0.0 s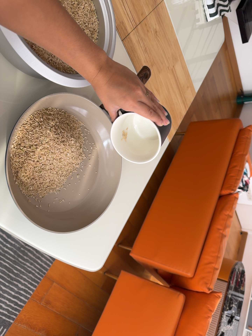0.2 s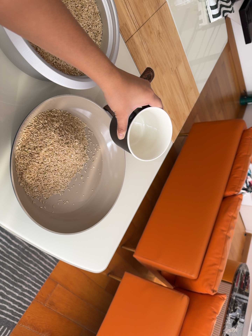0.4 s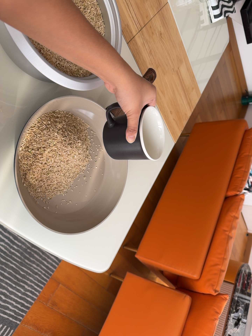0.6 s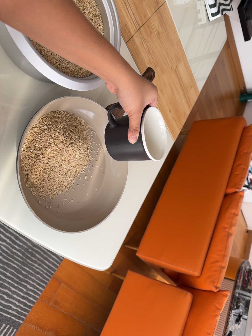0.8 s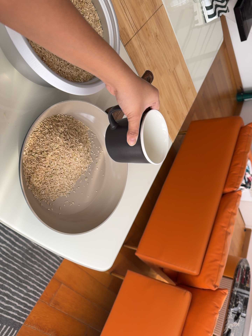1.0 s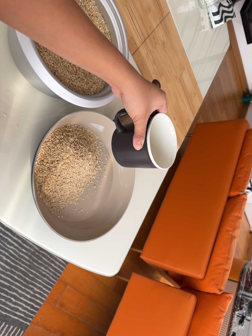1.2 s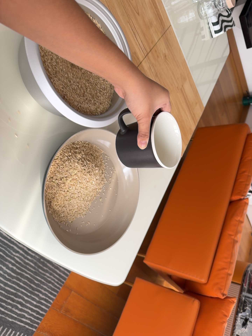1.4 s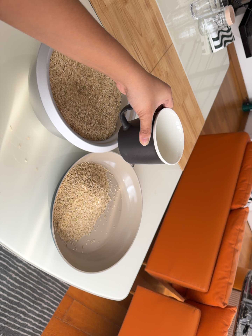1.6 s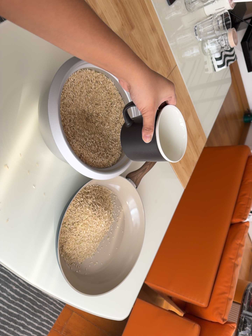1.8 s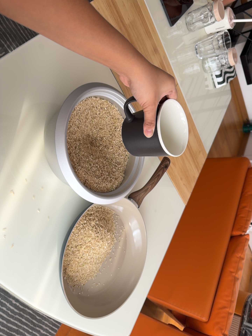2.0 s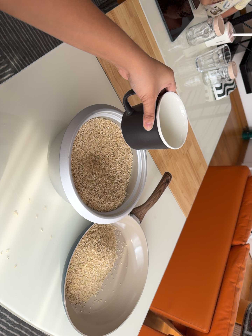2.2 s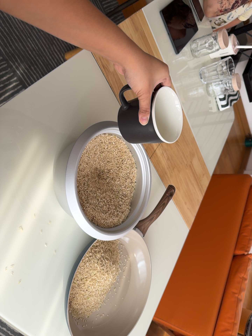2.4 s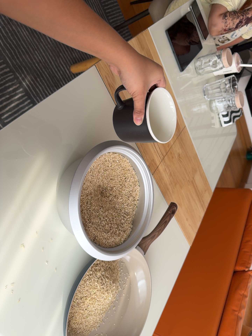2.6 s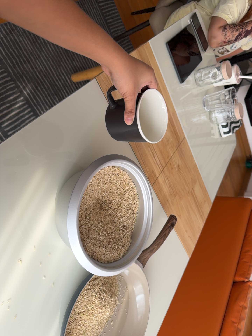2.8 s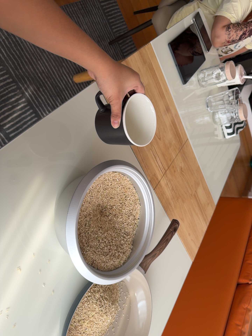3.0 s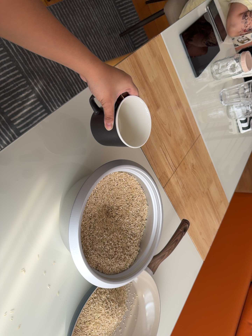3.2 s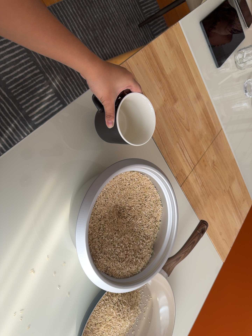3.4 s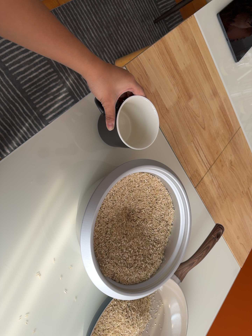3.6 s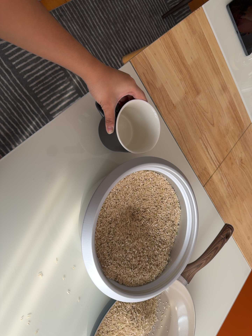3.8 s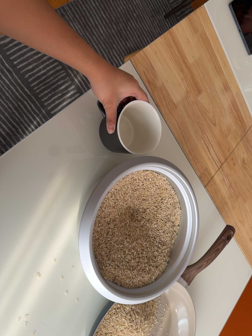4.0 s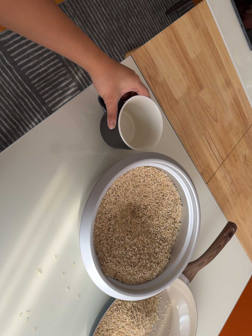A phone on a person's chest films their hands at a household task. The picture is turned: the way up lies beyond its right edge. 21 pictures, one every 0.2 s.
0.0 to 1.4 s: The camera travels toward the top of its view and backward, about 12 cm, so close, fixed things drift downward.
1.4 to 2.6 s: The camera travels toward the top of its view, about 20 cm, so close, fixed things drift downward. Its aim tips toward the top of its view by about 10 degrees, and the scene shifts downward.
2.6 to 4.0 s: The camera pans to its left by about 15 degrees. It travels forward and to its right, about 14 cm, so what stands in front looms larger.
The film runs forward here.
